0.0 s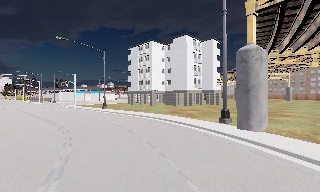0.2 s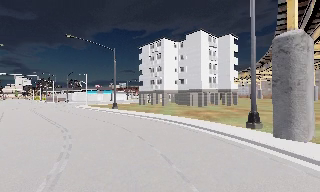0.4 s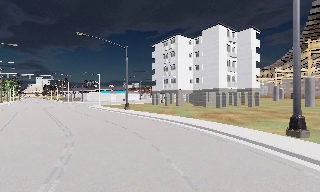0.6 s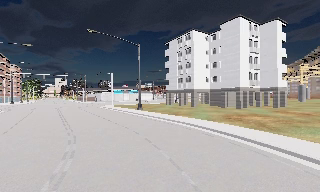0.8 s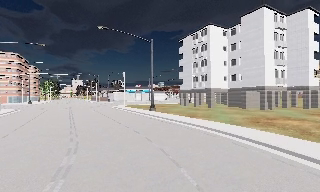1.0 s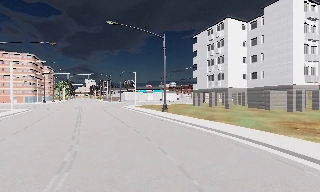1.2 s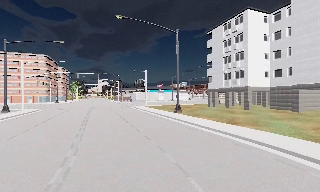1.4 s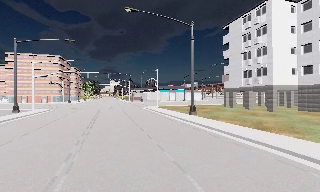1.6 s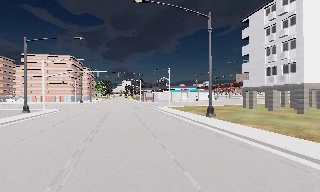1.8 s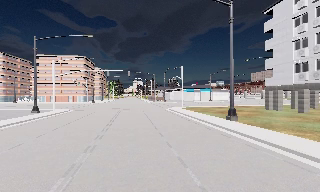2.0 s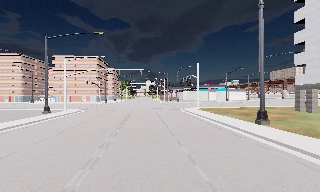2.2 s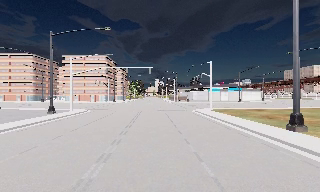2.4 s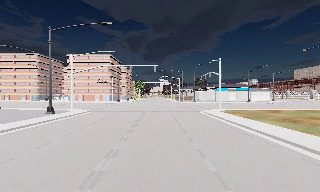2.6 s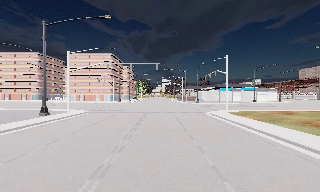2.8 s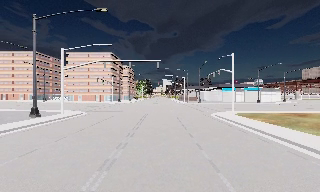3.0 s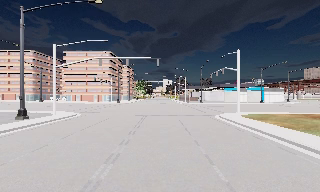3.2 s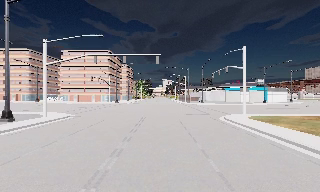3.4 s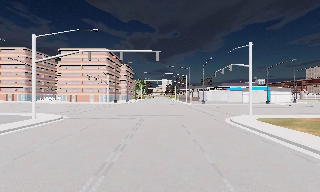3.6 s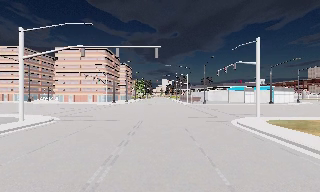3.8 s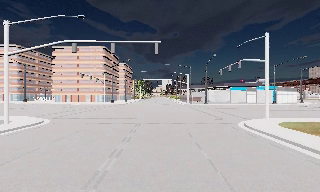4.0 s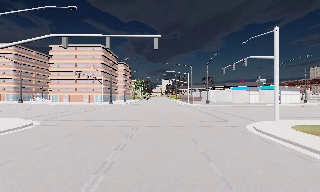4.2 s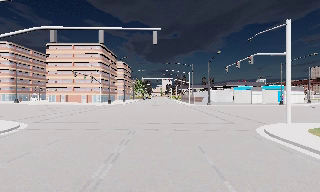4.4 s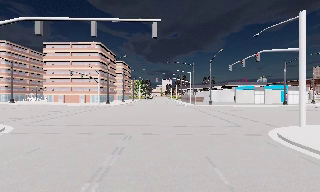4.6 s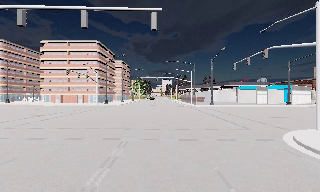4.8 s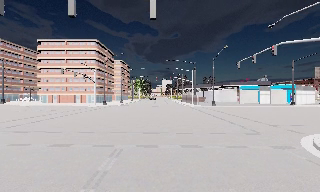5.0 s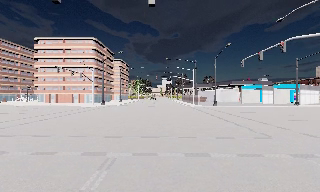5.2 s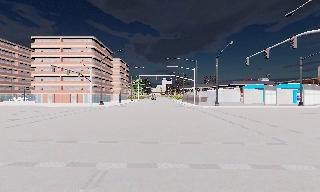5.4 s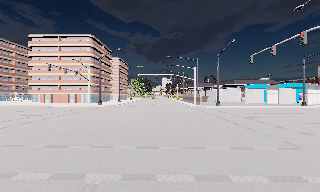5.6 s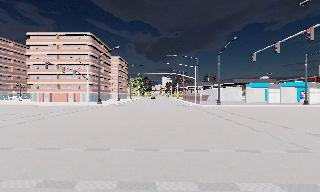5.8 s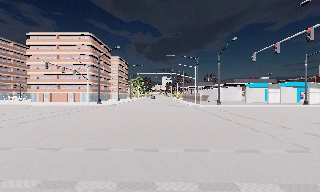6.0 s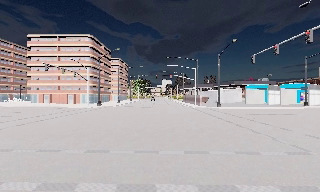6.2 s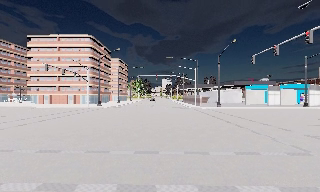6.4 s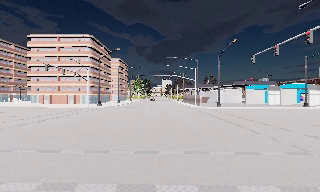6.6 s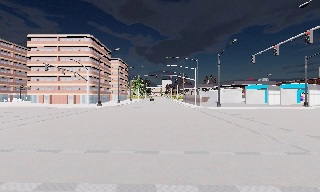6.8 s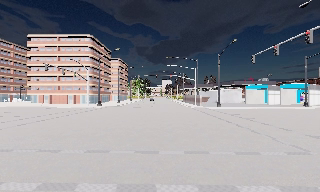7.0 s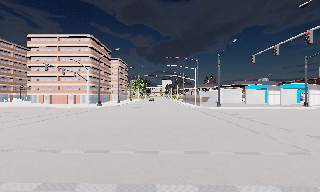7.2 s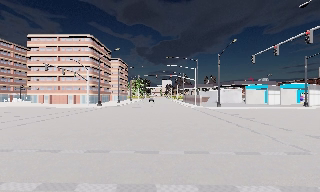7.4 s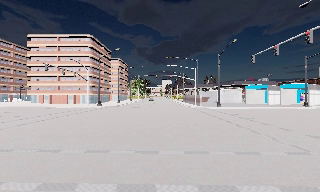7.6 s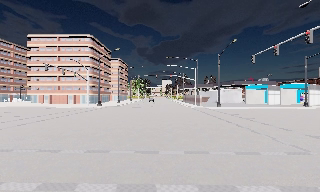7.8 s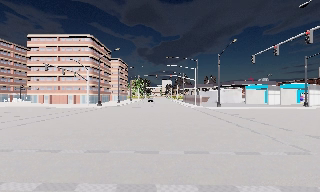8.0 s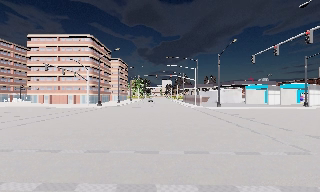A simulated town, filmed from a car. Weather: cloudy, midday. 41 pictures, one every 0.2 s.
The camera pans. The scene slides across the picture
to the right.
The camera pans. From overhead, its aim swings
counterclockwise.
0.0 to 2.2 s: The camera pans to its left, which is counterclockwise from overhead, by about 45 degrees. It travels forward, about 19 m.
2.2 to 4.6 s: The camera travels forward, about 16 m, so what stands in front looms larger.
4.6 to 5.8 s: The camera travels forward, about 4.5 m, so what stands in front looms larger. It loses speed.
5.8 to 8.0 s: The camera keeps its place and its aim.
The film runs forward here.
